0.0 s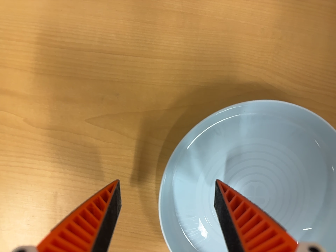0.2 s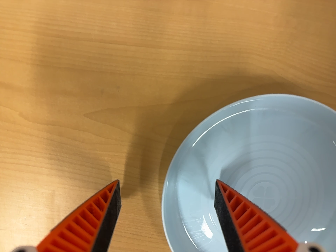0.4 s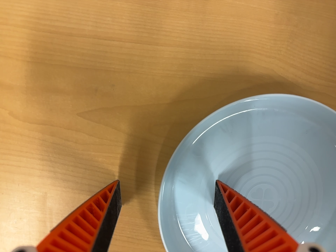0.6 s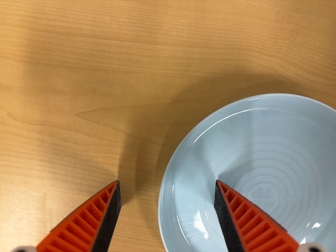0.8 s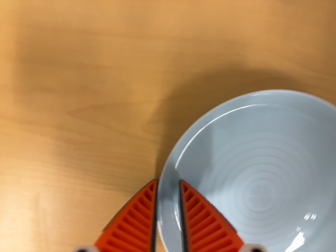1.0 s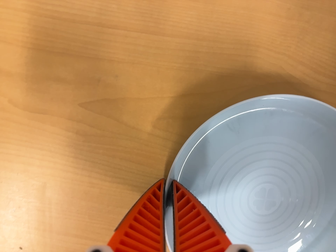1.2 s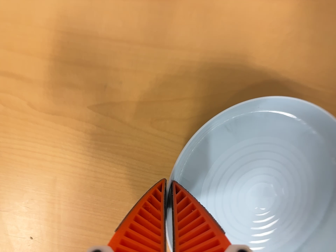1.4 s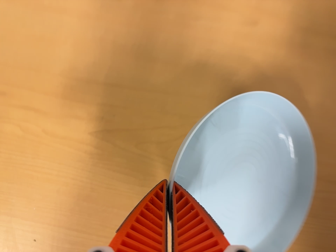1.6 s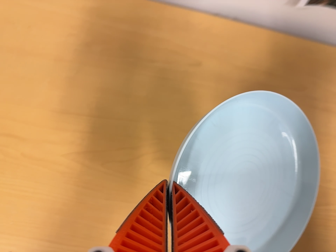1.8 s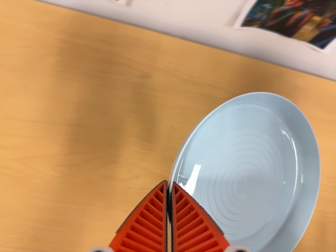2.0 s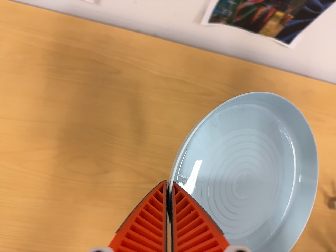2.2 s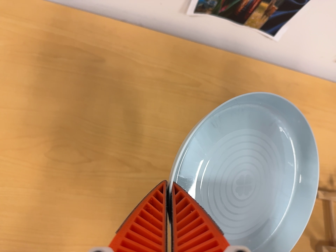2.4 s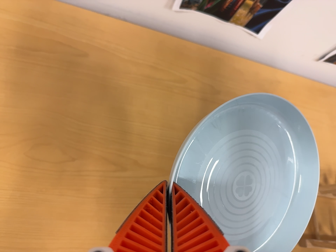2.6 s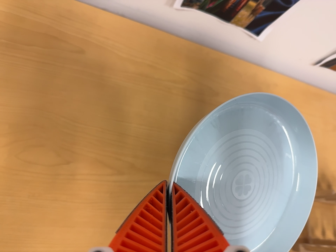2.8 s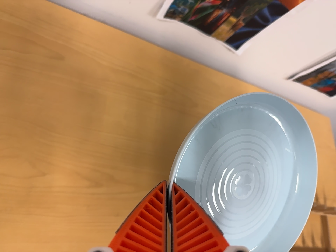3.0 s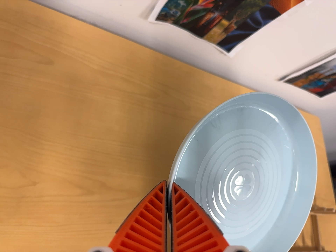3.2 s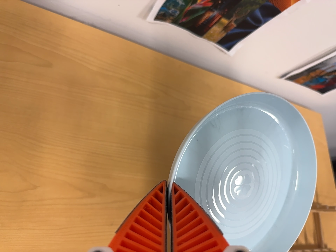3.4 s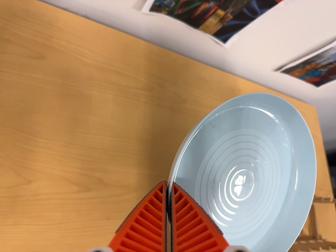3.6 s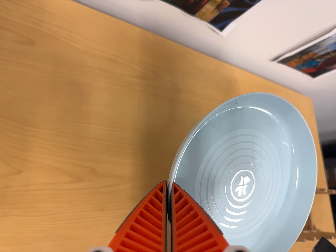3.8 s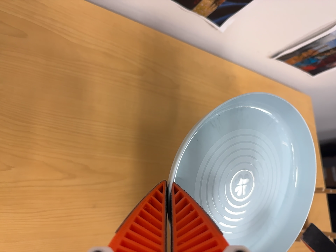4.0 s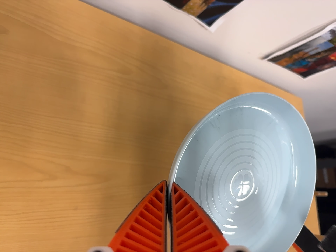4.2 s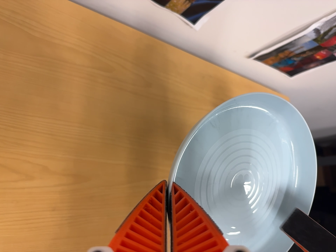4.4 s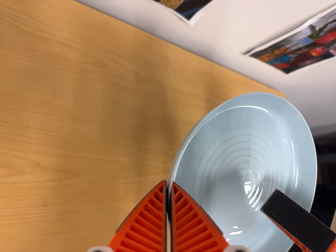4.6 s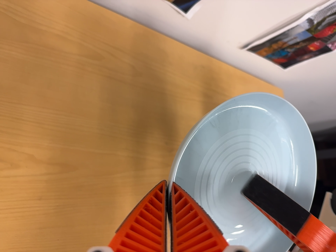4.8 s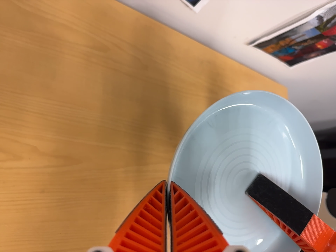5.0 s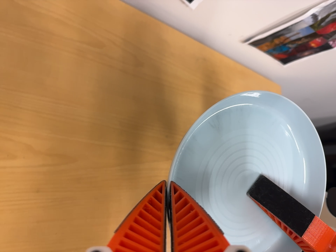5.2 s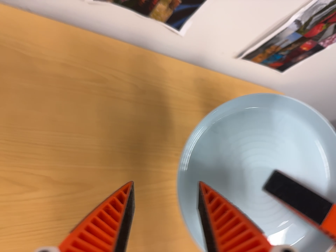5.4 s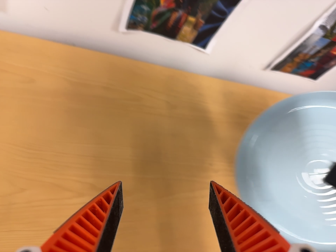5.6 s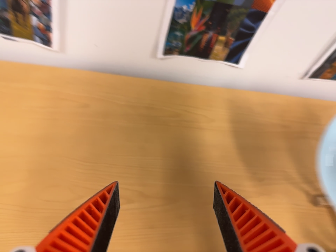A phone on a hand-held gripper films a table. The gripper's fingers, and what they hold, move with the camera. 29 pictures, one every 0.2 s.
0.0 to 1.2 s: The camera shifts only a little, or ends up much as it began.
1.2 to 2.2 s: The camera pans to its right by about 20 degrees. It travels backward, to its right and toward the bottom of its view, about 24 cm, so what stands in front gets smaller. Its aim tips toward the top of its view by about 25 degrees.
2.2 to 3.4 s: The camera pans to its right by about 15 degrees. It travels to its left and toward the top of its view, about 8 cm.
3.4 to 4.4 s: The camera travels to its right, about 6 cm, so close, fixed things drift to the left.
4.4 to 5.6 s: The scene slides to the right, as the camera pans about 20 degrees to its left. It travels toward the bottom of its view and backward, about 10 cm. Its aim tips toward the top of its view by about 15 degrees. It rolls about its line of sight by about 15 degrees, and the scene rotates counterclockwise.
The film runs forward here.
